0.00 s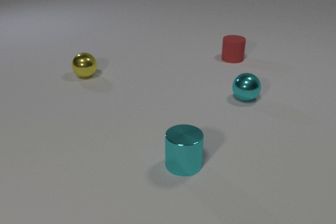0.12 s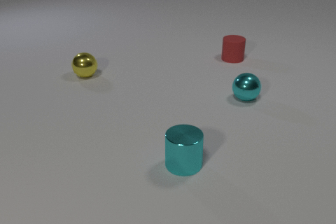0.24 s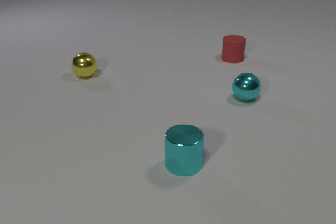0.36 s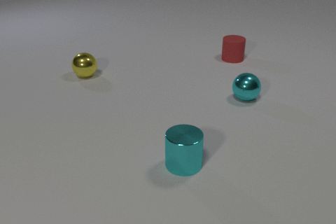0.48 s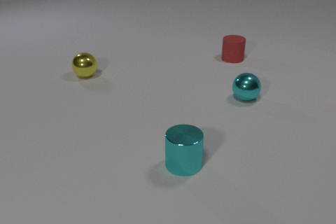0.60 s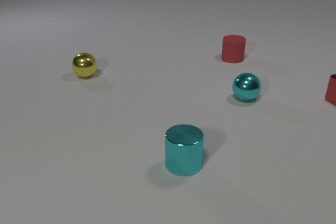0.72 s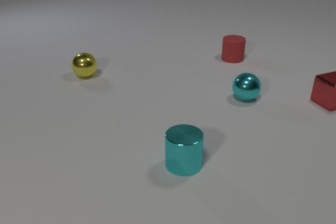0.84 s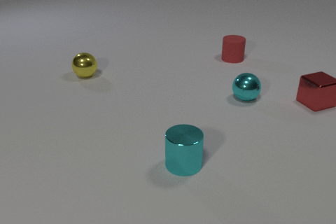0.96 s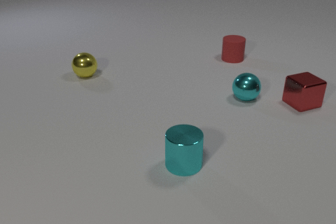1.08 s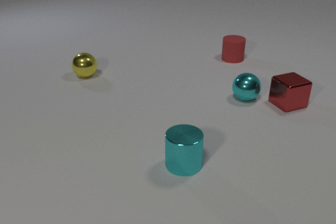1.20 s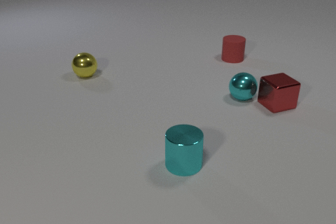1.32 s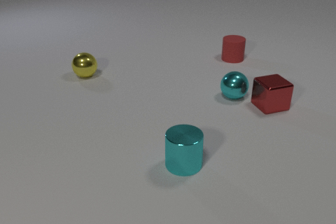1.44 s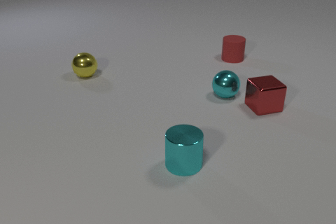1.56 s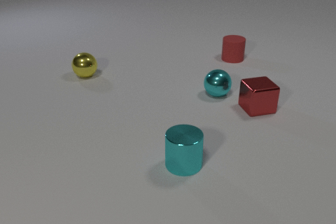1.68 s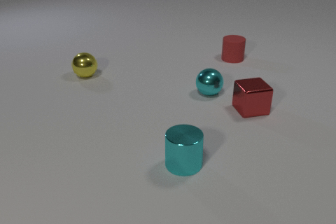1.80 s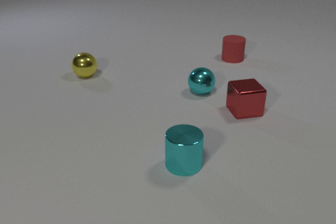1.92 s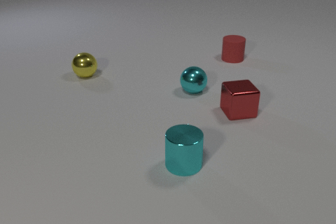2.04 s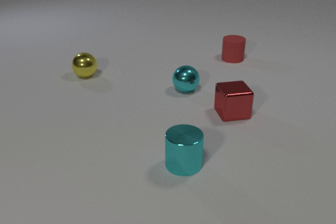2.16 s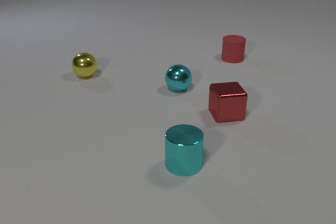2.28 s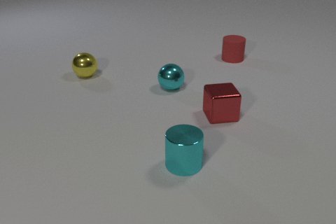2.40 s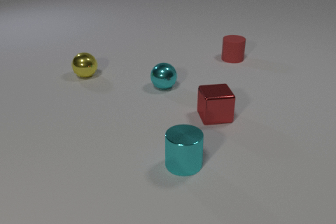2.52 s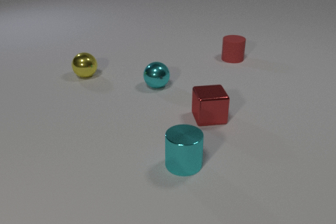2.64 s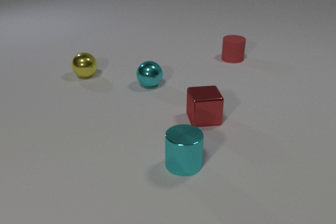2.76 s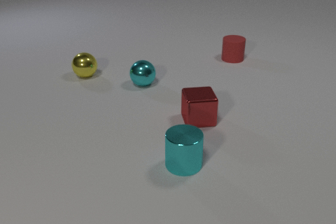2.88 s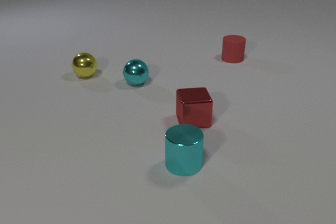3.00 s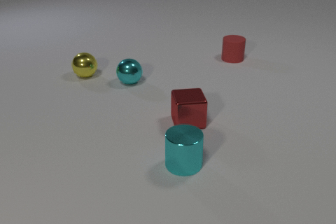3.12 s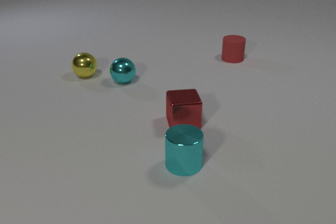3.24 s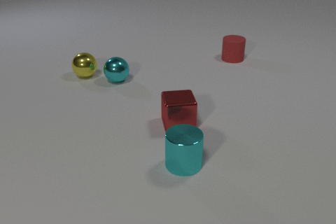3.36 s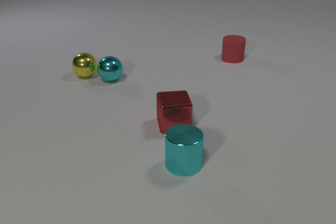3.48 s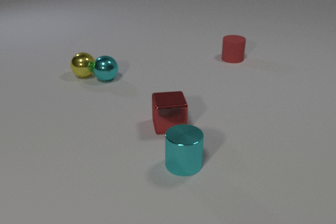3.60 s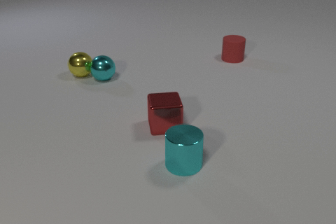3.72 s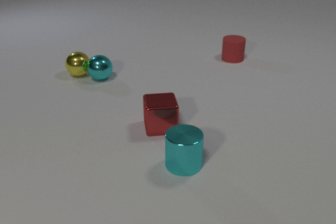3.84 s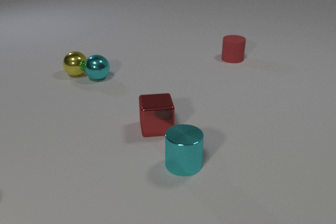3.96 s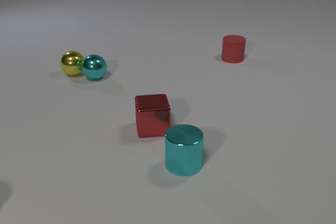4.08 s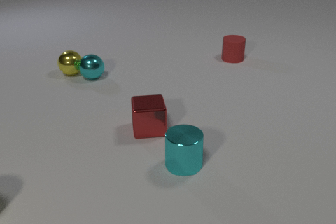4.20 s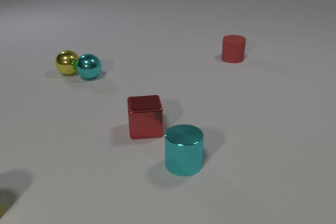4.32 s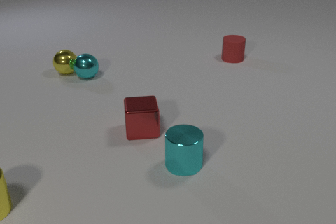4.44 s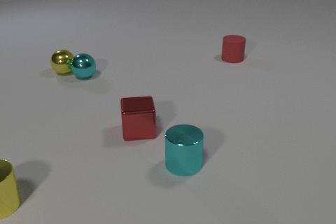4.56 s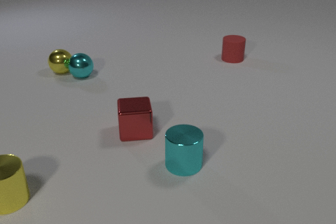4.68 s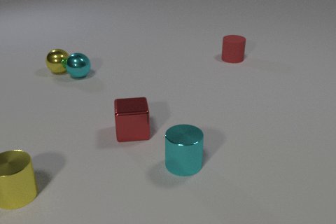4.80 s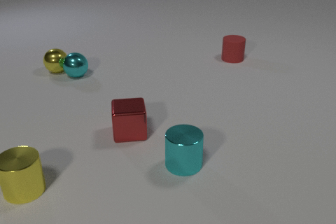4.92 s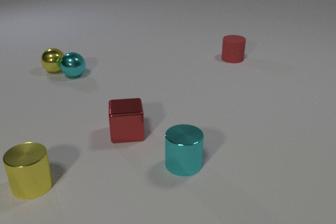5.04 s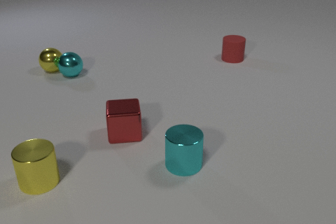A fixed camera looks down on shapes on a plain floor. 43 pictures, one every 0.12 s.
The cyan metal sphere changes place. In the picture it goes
to the left.
The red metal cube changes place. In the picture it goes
to the left.
0.00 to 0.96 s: The red metal cube comes in at the right edge, slides to the left and toward the camera.
0.96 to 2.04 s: The red metal cube slides to the left and toward the camera. The cyan metal sphere rolls to the left. The red metal cube and the cyan metal sphere collide.
2.04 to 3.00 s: The red metal cube slides to the left and toward the camera. The cyan metal sphere rolls to the left.
3.00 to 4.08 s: The red metal cube slides to the left. The cyan metal sphere rolls to the left and away from the camera. The yellow metal sphere rolls to the left and away from the camera. The cyan metal sphere and the yellow metal sphere collide.
4.08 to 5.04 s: The red metal cube slides to the left. The cyan metal sphere rolls to the left and away from the camera. The yellow metal sphere rolls to the left and away from the camera. The yellow metal cylinder comes in at the left edge, slides to the right and away from the camera.
What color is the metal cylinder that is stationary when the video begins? cyan.
Are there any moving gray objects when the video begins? no.
What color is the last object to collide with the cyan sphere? yellow.
